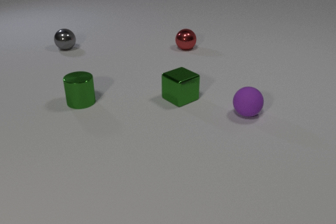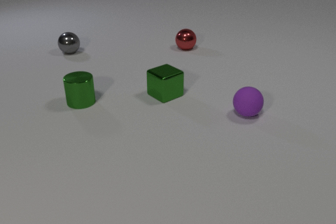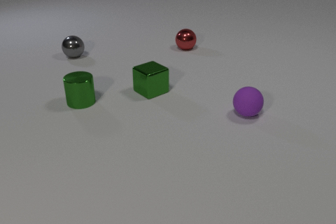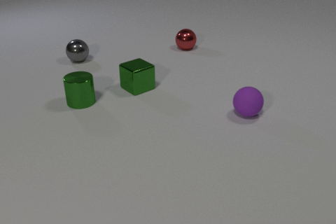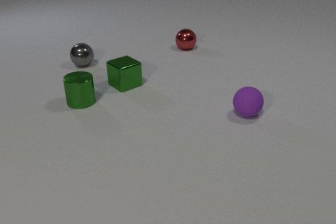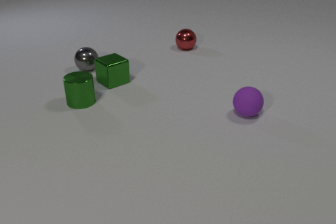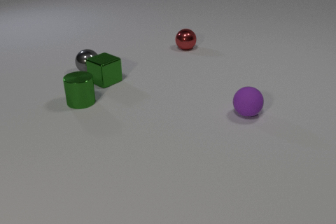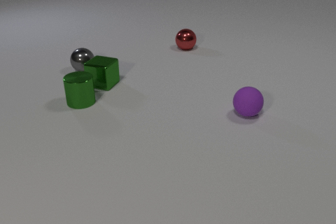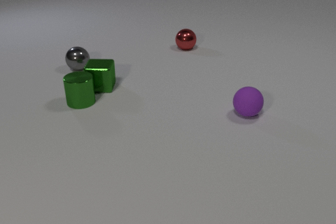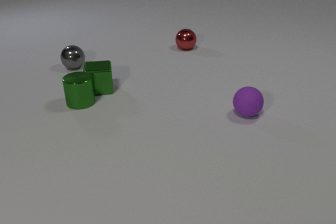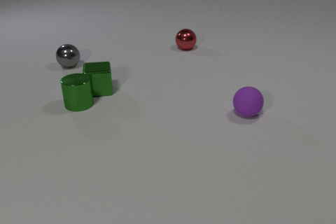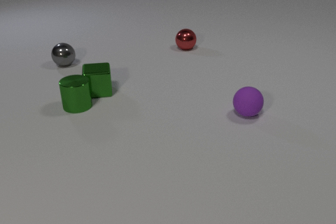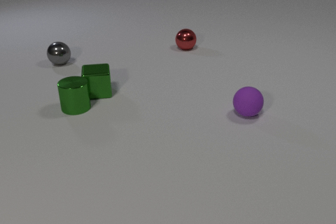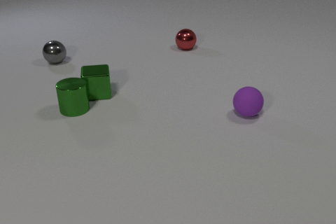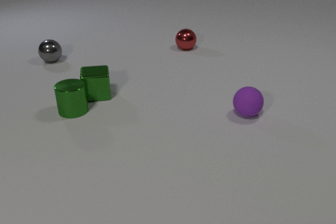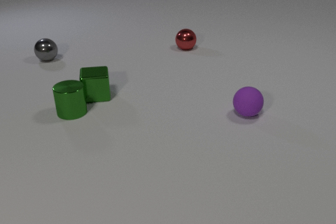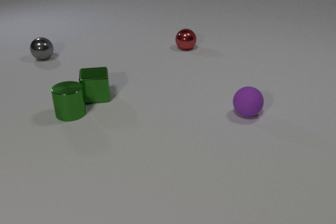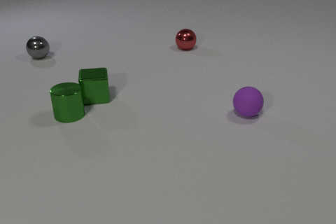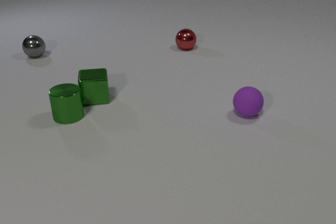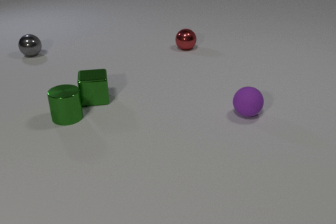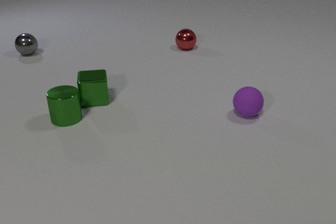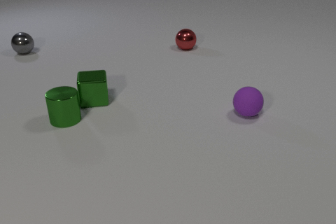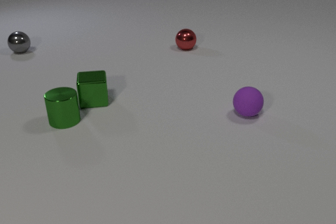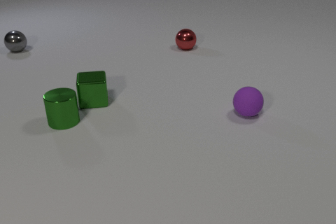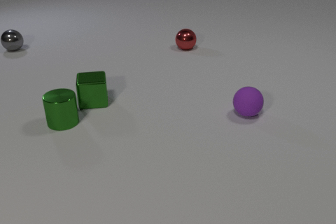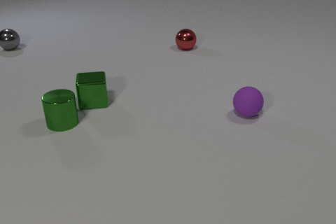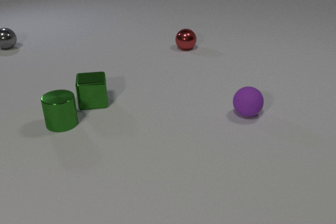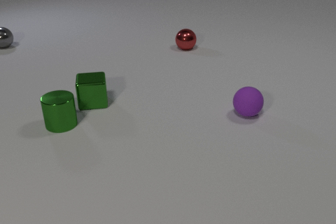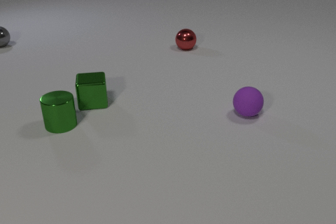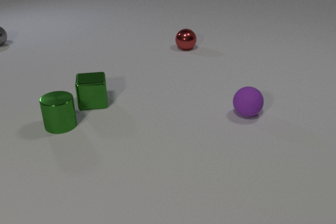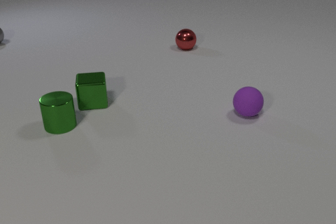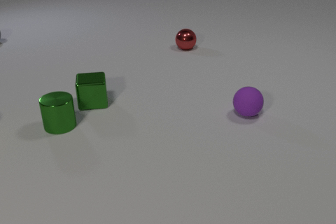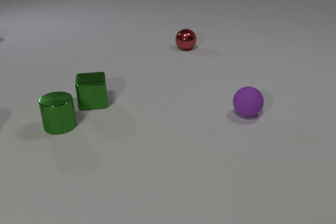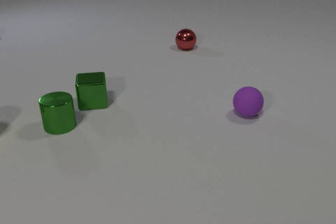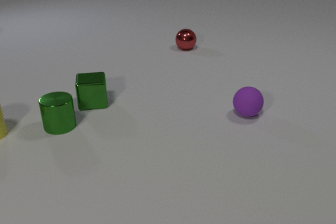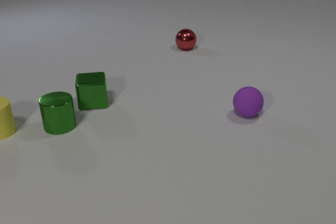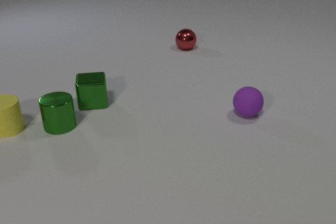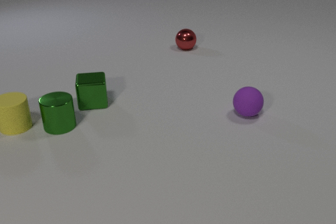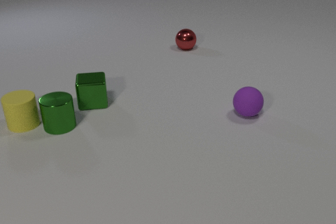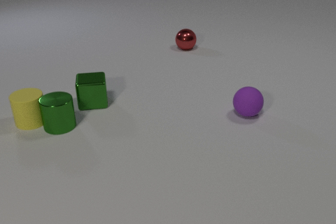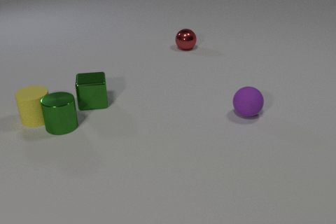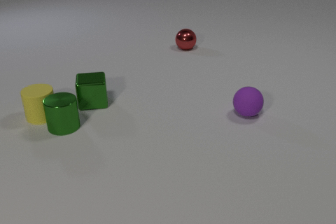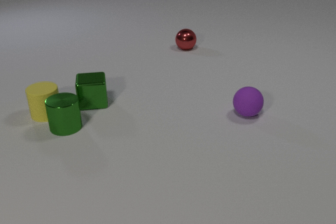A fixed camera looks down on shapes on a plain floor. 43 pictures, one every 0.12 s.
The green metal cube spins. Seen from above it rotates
counterclockwise.
The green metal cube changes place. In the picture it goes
to the left.
0.00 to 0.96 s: The gray metal sphere rolls toward the camera. The green metal cube slides to the left, spins counterclockwise seen from above by about 45 degrees, its near face sliding to the right. The gray metal sphere and the green metal cube collide.
0.96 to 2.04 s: The gray metal sphere rolls away from the camera and to the left. The green metal cube slides toward the camera. The green metal cylinder slides toward the camera and to the left. The green metal cube and the green metal cylinder collide.
2.04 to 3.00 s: The gray metal sphere rolls away from the camera and to the left. The green metal cube slides toward the camera. The green metal cylinder slides toward the camera and to the left.
3.00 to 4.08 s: The gray metal sphere rolls away from the camera and to the left, leaves at the left edge. The yellow rubber cylinder comes in at the left edge.
4.08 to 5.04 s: The green metal cylinder moves, and ends about where it began. The yellow rubber cylinder slides to the right. The green metal cylinder and the yellow rubber cylinder collide.
Are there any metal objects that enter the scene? no.
How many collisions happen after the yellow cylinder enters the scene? 1.
What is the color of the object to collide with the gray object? green.
